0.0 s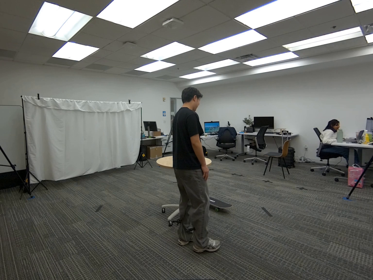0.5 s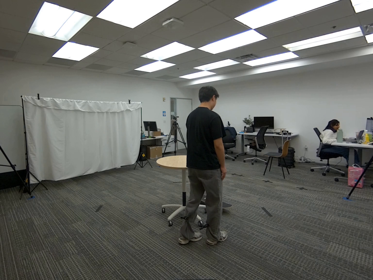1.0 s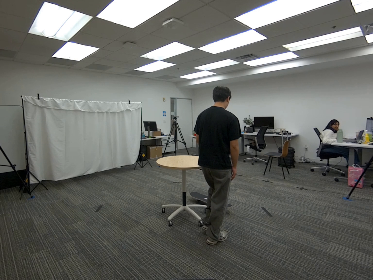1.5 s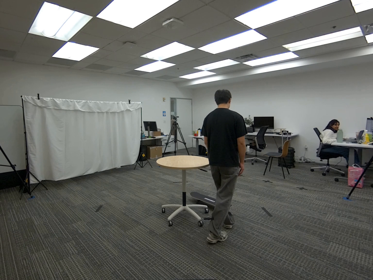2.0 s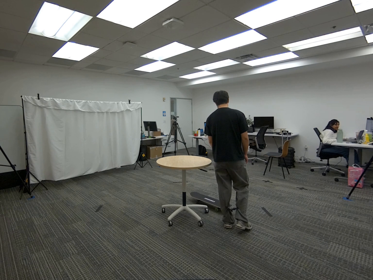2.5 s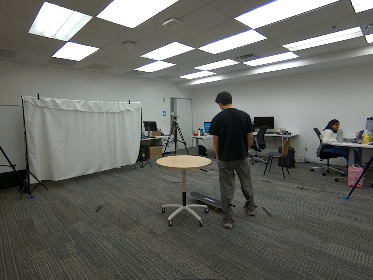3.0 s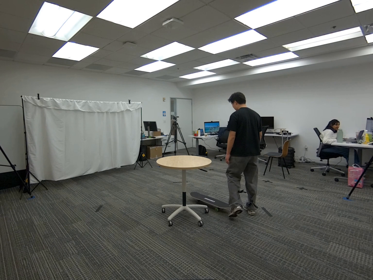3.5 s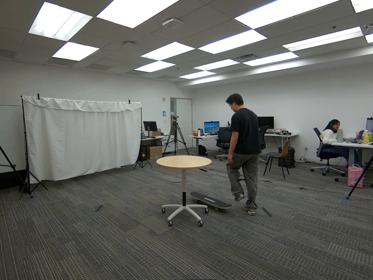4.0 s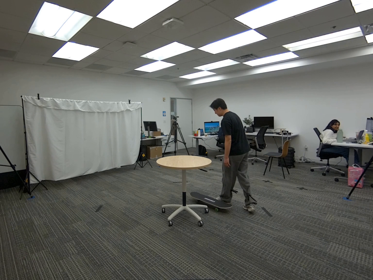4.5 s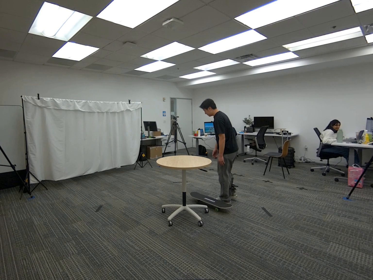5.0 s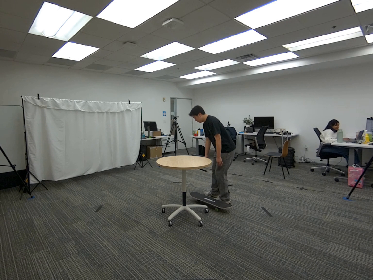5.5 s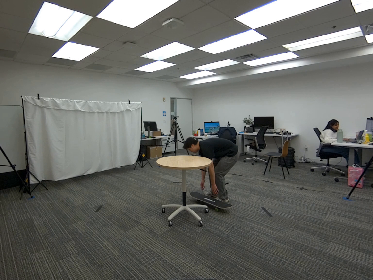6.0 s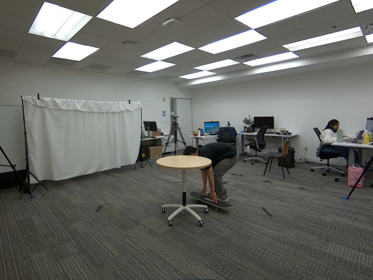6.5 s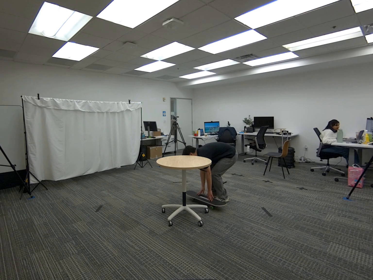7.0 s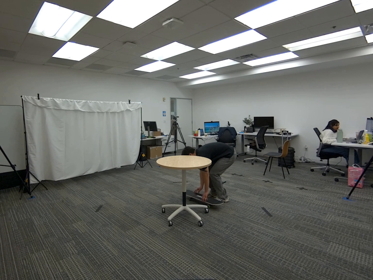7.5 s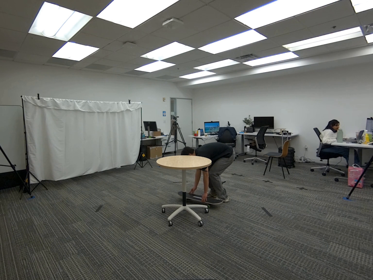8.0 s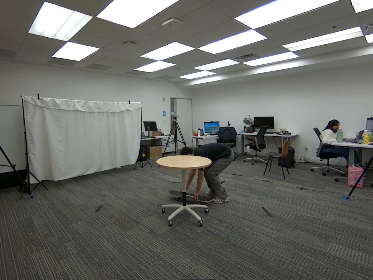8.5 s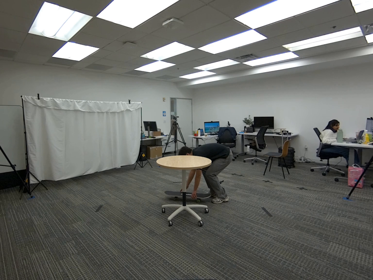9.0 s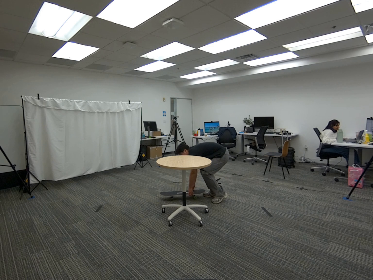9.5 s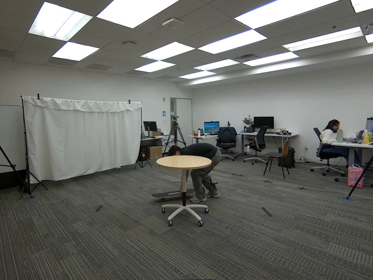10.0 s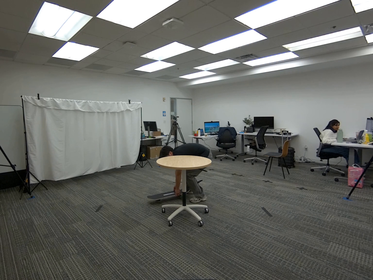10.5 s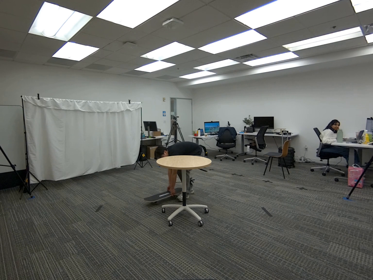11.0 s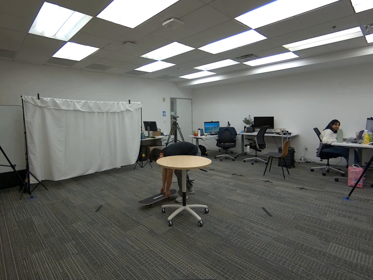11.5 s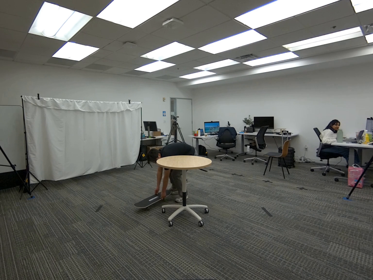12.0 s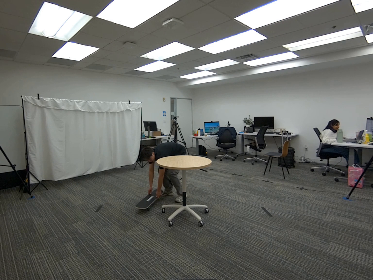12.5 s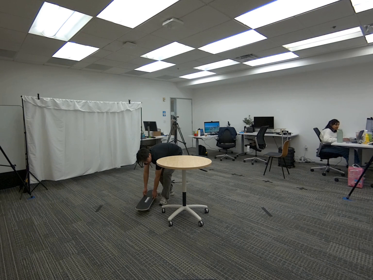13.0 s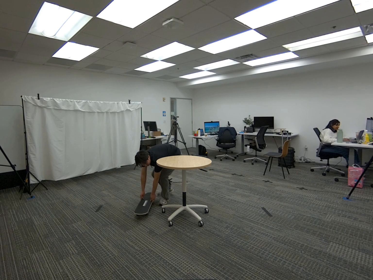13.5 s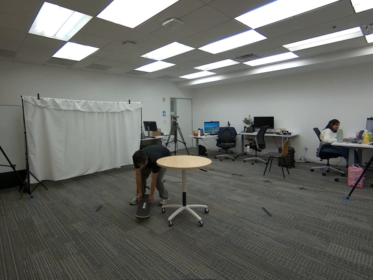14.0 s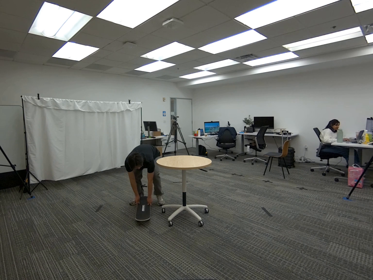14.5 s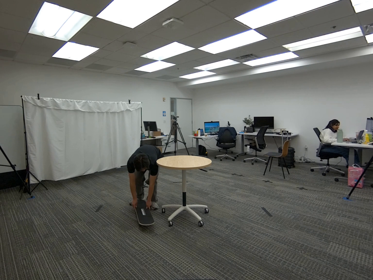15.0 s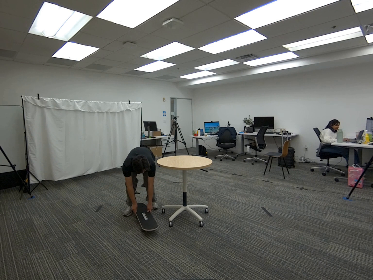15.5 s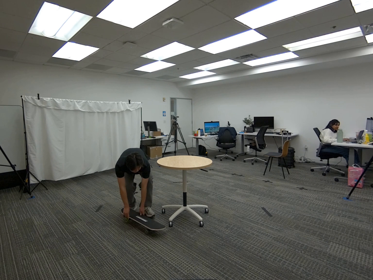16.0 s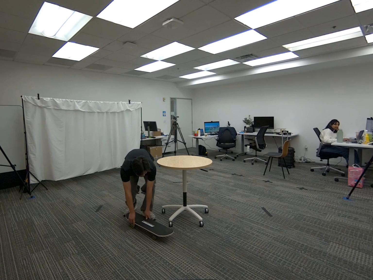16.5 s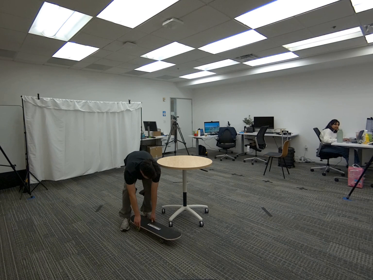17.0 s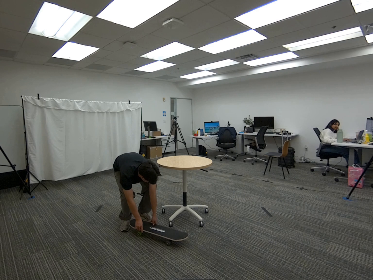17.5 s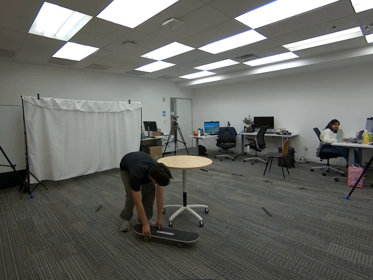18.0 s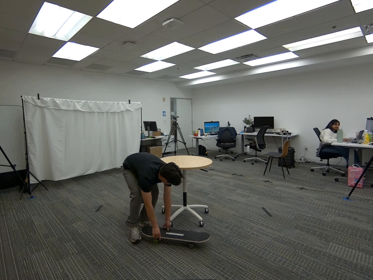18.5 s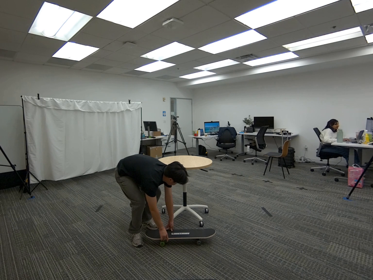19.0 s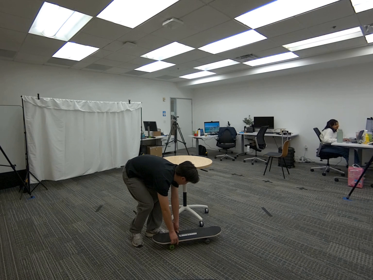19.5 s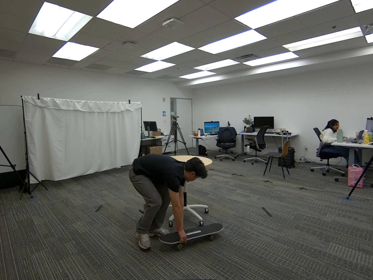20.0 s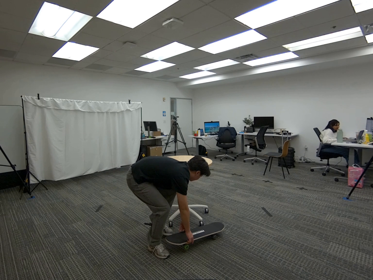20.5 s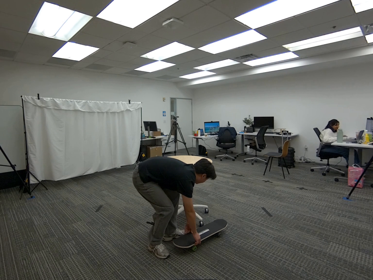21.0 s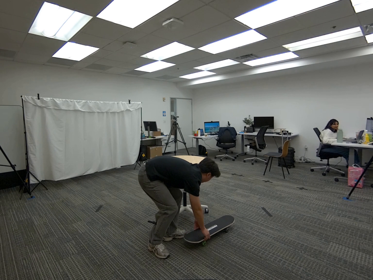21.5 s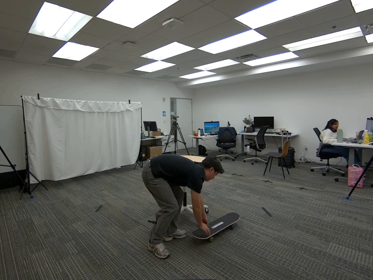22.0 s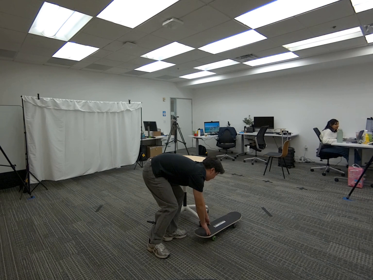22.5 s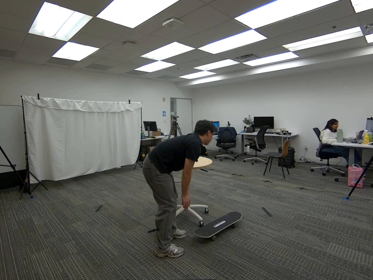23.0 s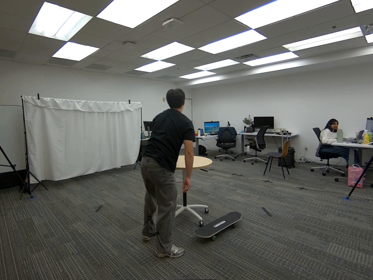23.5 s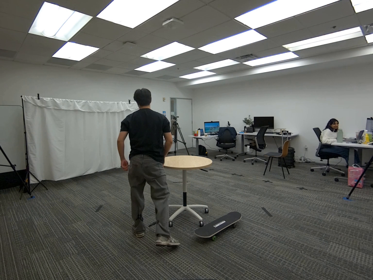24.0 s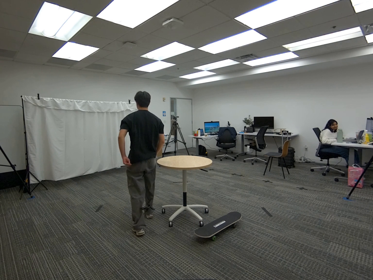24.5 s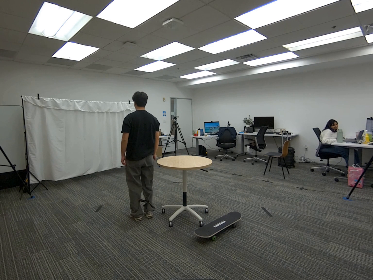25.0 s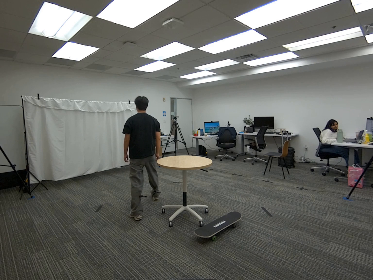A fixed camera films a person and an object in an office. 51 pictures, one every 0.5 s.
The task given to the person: Walk to the skateboard on the ground next to the round table, bend down to the skateboard and use your hands to push the skateboard around the round table.
